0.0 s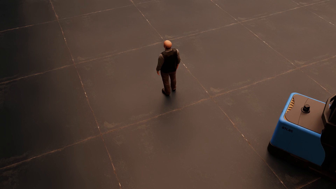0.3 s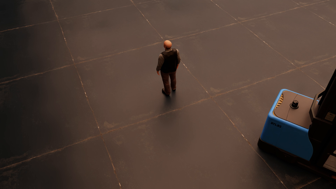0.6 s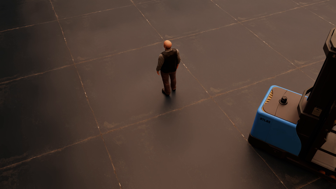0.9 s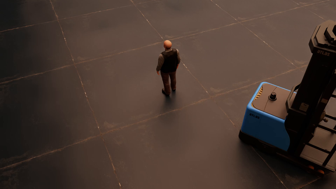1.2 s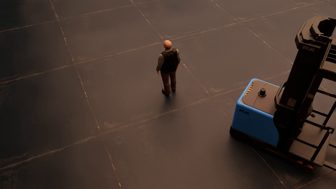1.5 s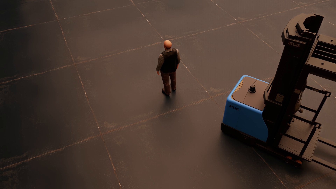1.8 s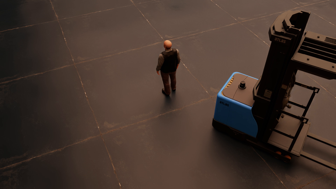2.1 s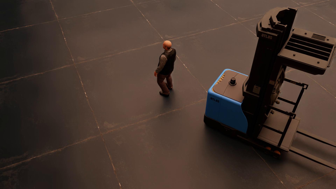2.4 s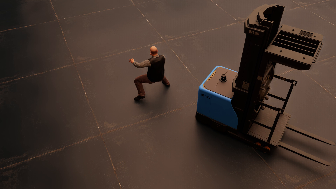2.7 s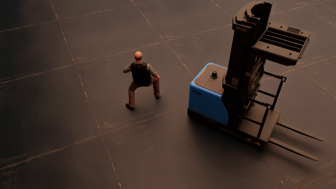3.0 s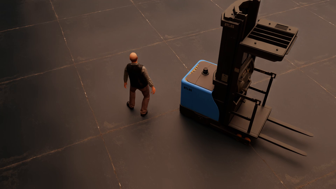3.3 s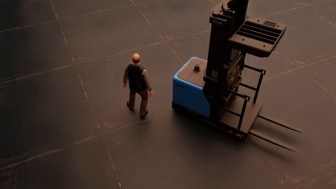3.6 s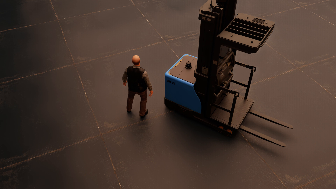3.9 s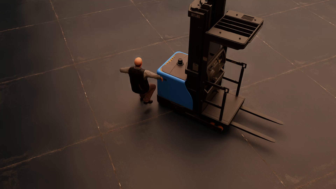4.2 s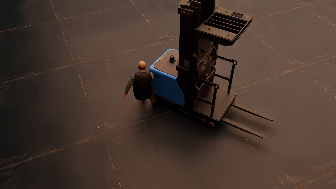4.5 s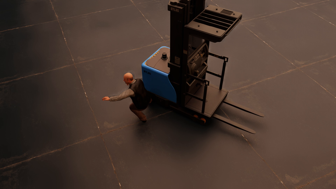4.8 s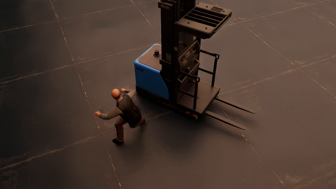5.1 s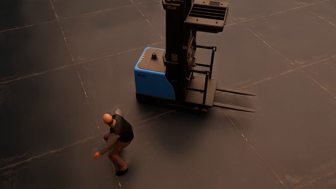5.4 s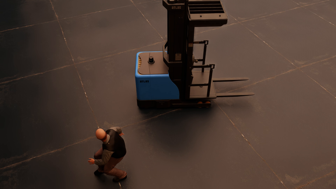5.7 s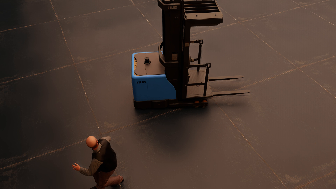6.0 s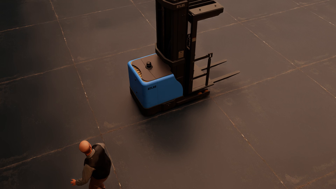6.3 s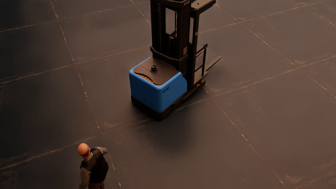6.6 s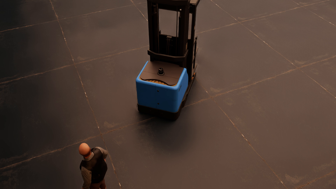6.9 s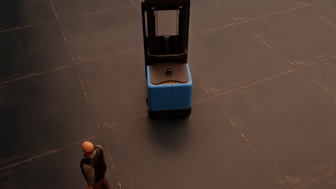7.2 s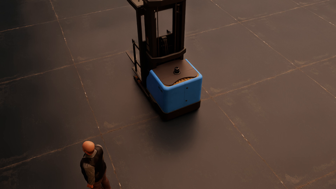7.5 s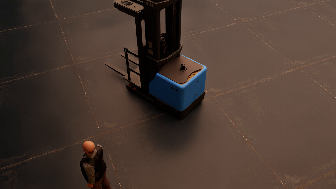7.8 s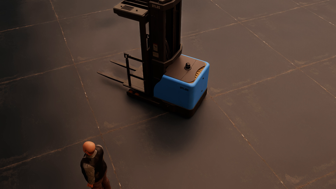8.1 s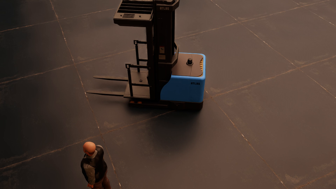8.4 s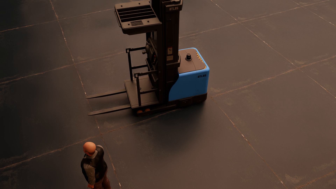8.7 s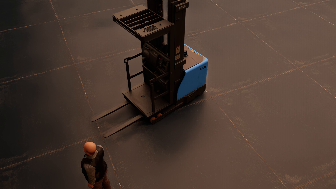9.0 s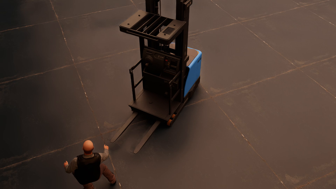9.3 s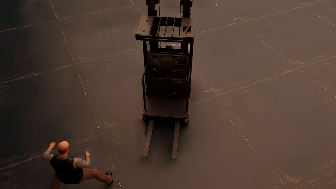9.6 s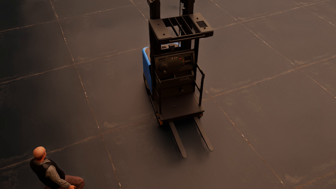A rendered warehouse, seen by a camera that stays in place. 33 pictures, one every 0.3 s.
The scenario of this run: Near miss between a forklift and a person.
